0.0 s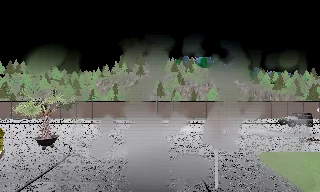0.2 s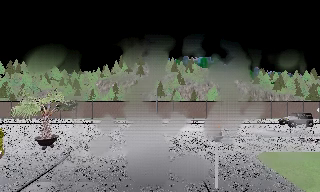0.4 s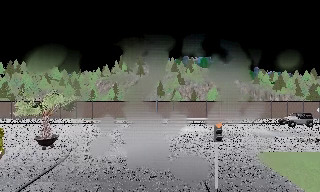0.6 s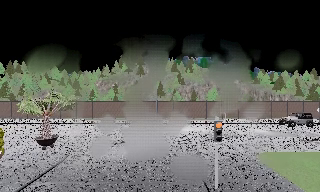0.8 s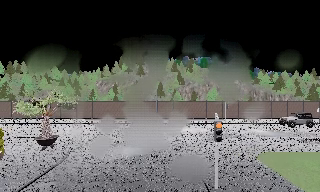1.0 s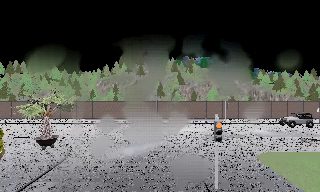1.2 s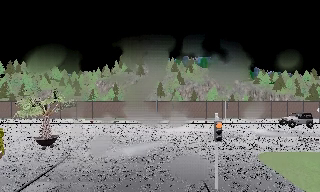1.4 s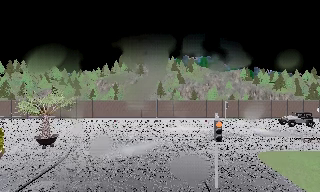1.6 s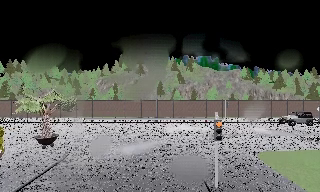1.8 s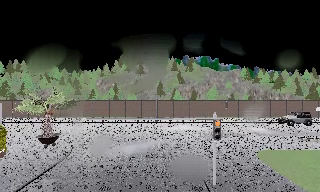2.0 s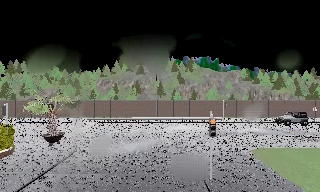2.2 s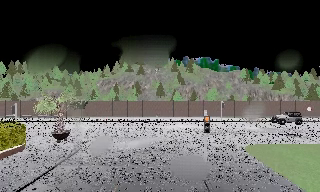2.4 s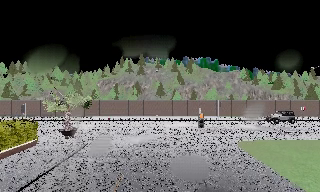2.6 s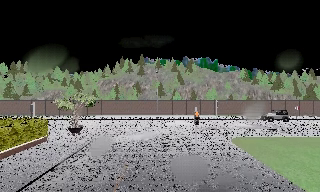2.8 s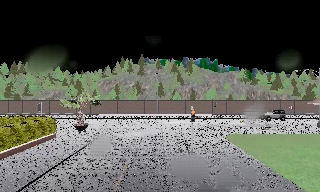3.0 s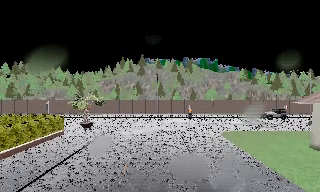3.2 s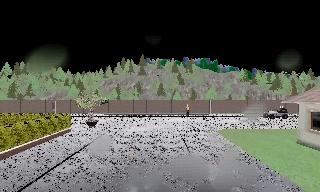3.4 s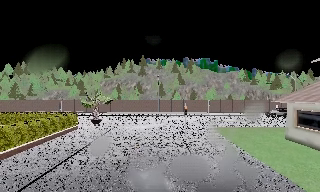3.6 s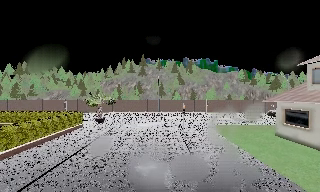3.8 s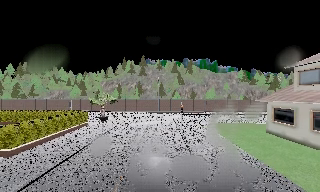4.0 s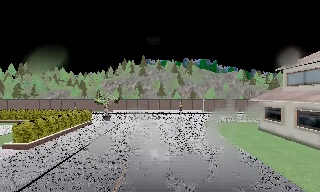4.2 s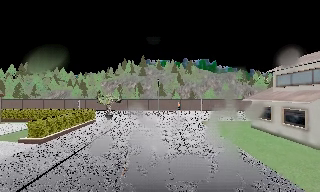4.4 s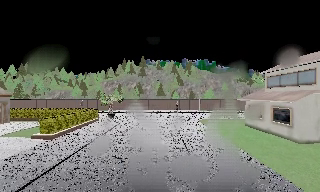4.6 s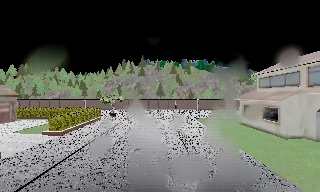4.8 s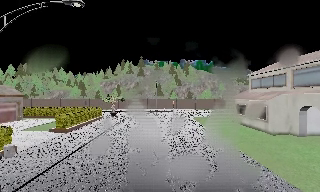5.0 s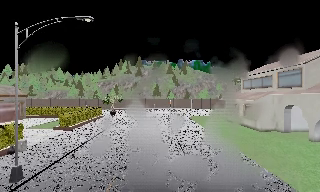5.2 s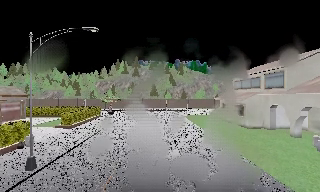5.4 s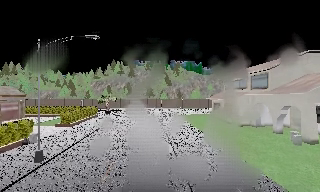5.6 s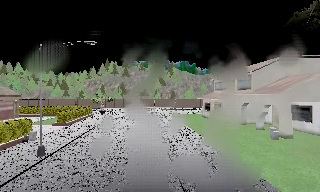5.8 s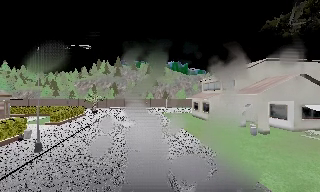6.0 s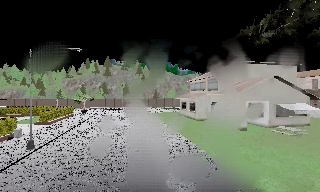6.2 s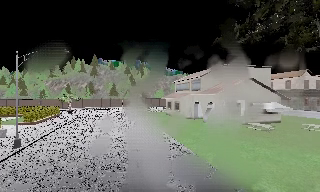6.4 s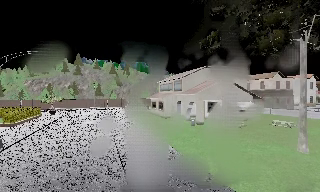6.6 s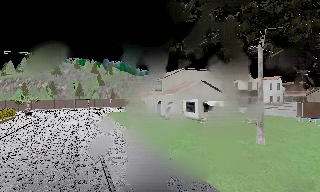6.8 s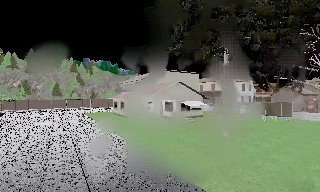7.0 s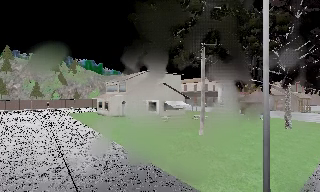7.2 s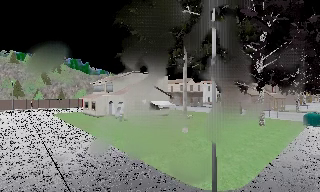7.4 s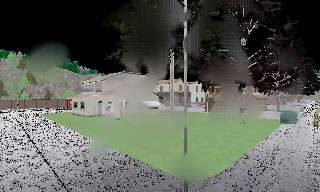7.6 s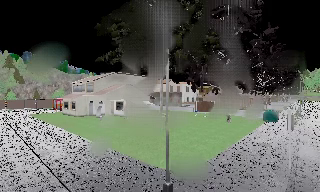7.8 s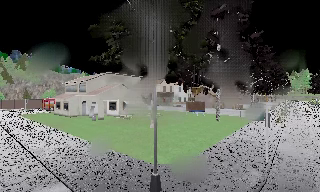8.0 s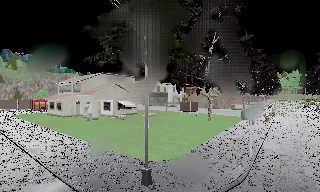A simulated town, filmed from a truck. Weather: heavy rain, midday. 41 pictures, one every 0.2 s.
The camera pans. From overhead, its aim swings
clockwise.
The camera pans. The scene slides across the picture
to the left.
0.0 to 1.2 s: The camera keeps its place and its aim.
1.2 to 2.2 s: The camera travels backward, about 1.5 m, so what stands in front gets smaller. It gains speed.
2.2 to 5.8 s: The camera travels backward, about 25 m, so what stands in front gets smaller.
5.8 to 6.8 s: The camera swings to its right by about 25 degrees, and the scene slides to the left. It travels backward and to its right, about 6 m, so what stands in front gets smaller.
6.8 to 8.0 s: The camera pans to its right, which is clockwise from overhead, by about 20 degrees. It travels backward, about 5 m, so what stands in front gets smaller.
The film runs backward here.
